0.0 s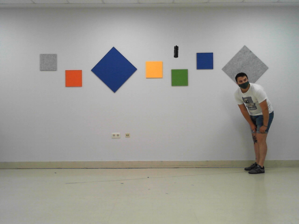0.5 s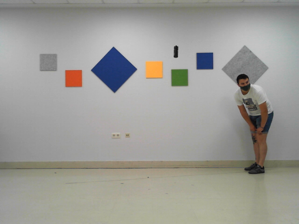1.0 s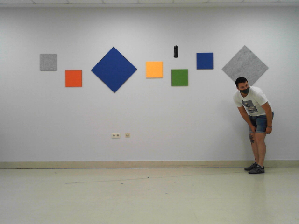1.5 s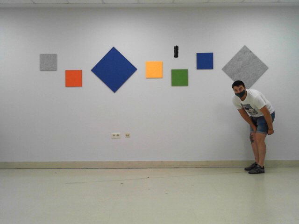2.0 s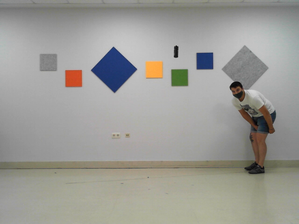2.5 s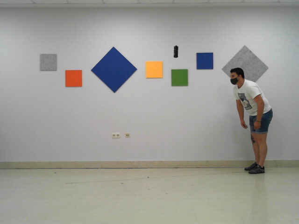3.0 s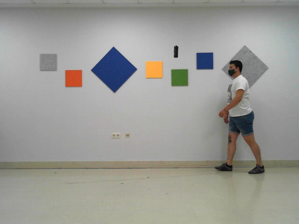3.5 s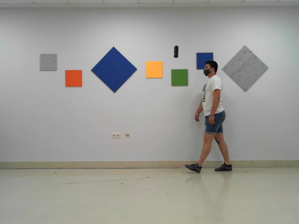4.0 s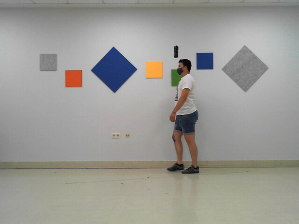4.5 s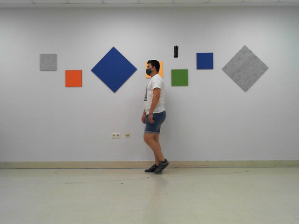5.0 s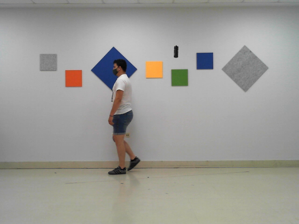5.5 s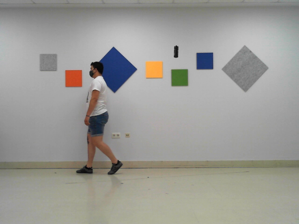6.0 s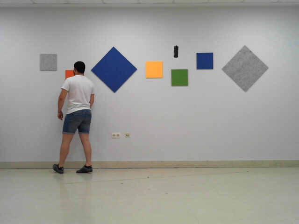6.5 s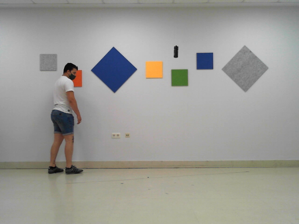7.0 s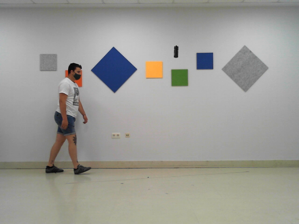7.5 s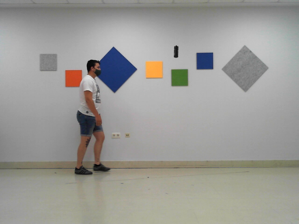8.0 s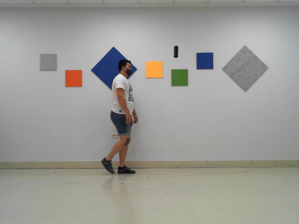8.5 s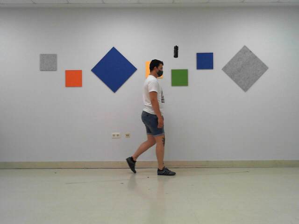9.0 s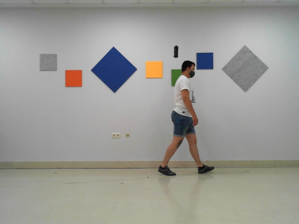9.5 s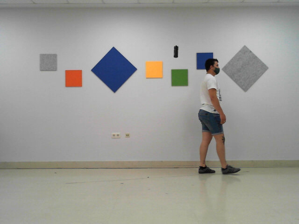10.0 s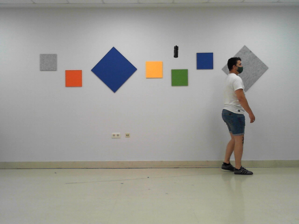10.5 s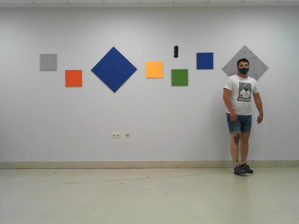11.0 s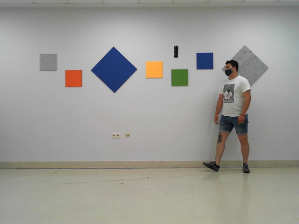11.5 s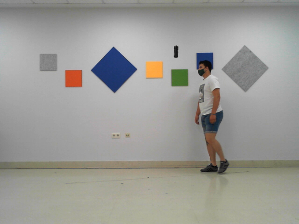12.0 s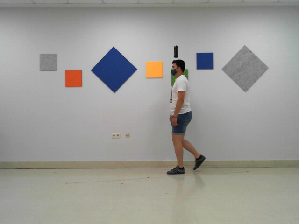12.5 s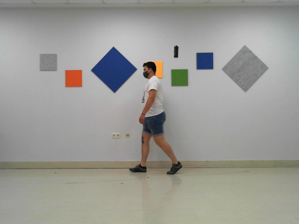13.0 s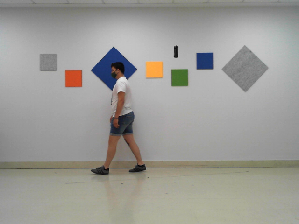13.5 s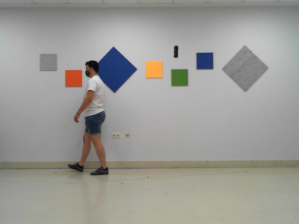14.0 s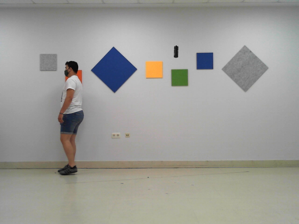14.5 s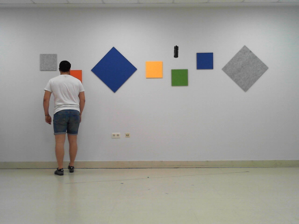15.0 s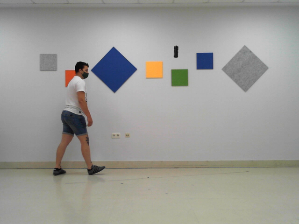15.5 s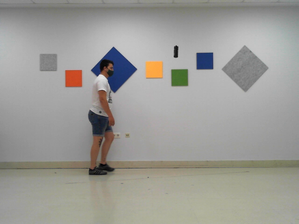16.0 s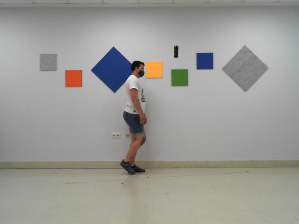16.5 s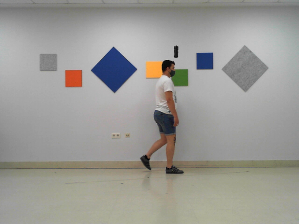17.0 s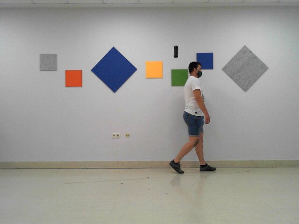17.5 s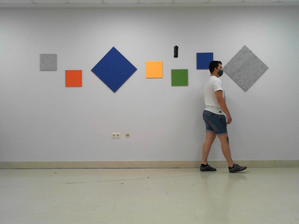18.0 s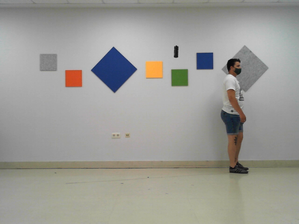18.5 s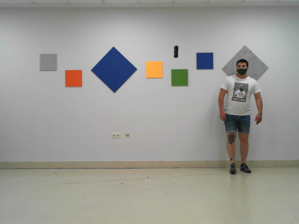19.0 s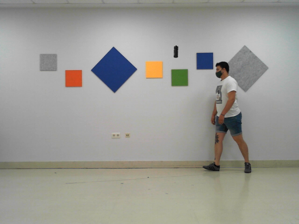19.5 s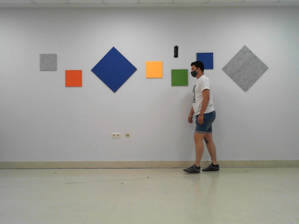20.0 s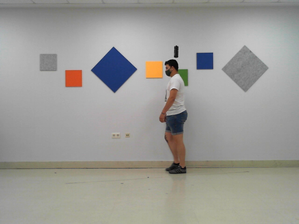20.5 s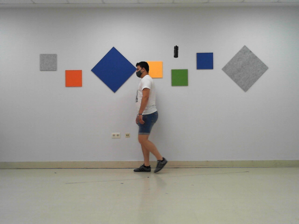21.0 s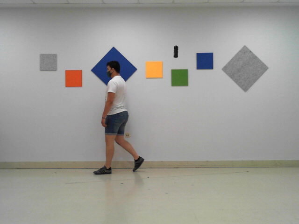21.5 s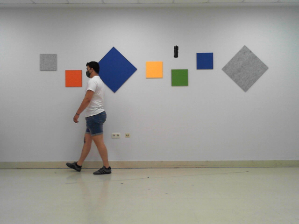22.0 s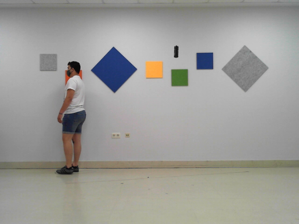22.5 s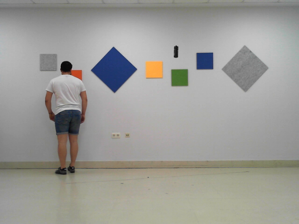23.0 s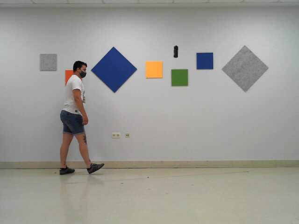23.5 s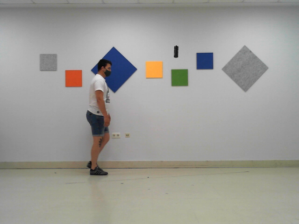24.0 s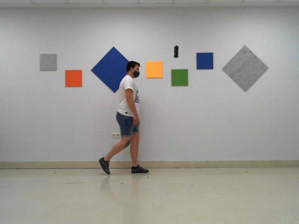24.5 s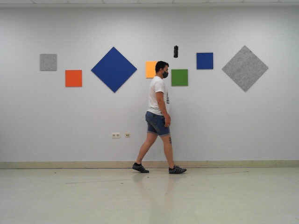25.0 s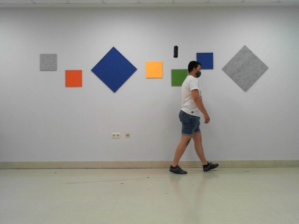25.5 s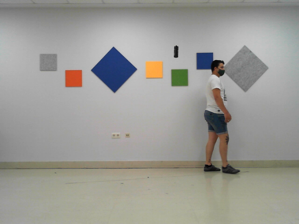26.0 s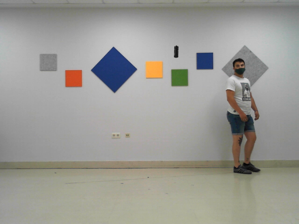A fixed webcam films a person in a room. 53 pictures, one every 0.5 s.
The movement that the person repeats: Walk forward.
